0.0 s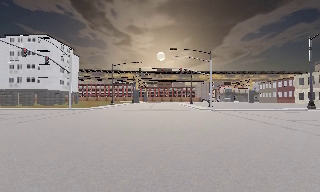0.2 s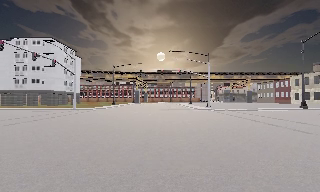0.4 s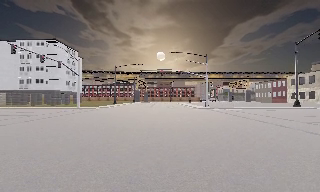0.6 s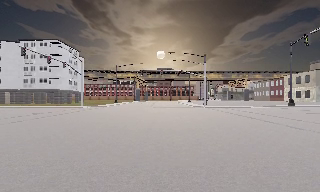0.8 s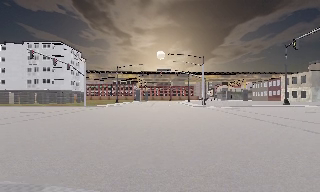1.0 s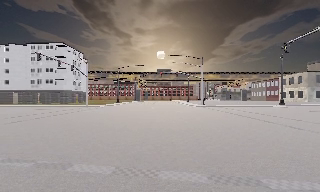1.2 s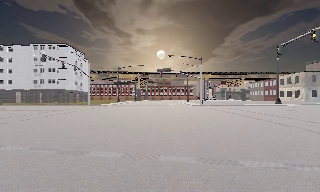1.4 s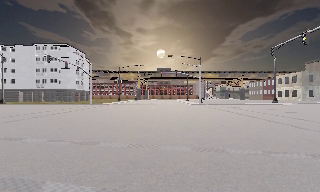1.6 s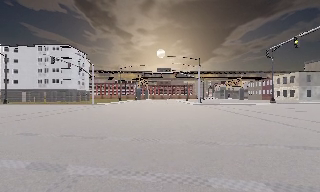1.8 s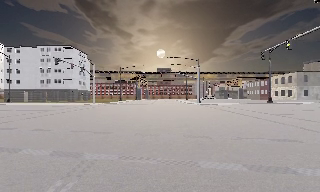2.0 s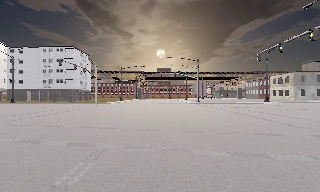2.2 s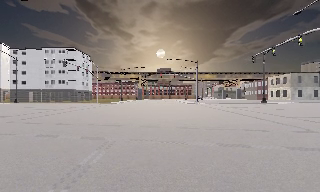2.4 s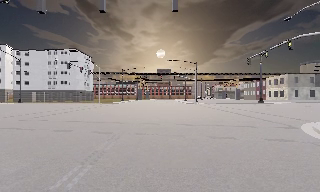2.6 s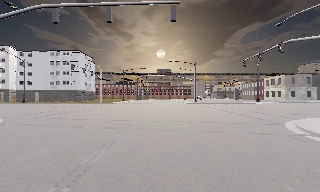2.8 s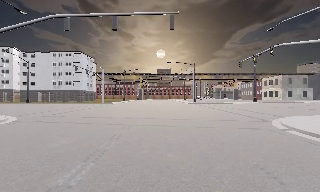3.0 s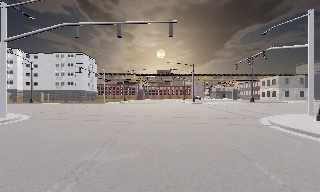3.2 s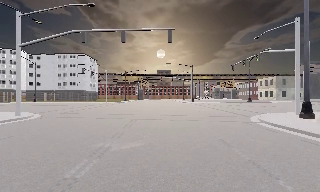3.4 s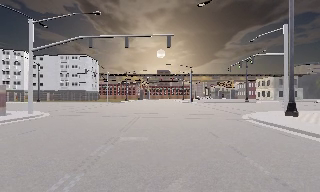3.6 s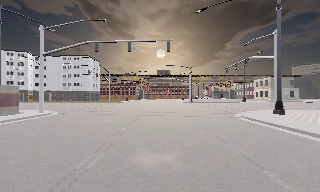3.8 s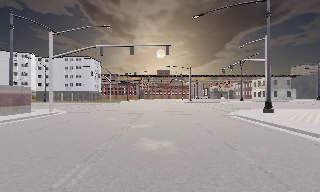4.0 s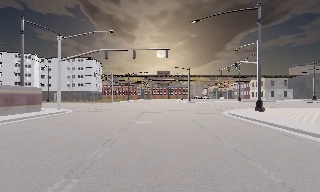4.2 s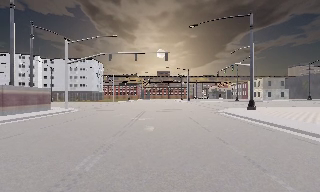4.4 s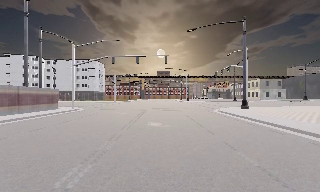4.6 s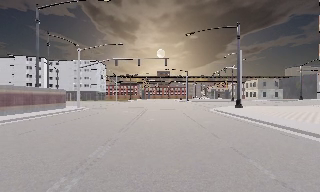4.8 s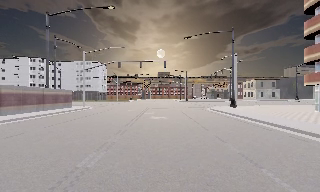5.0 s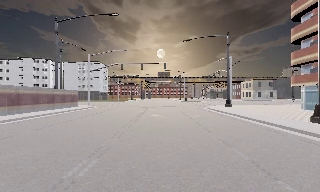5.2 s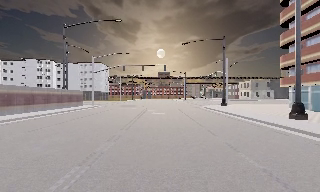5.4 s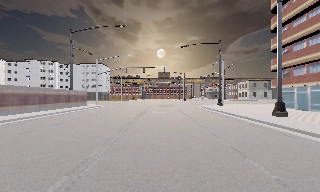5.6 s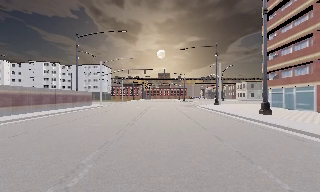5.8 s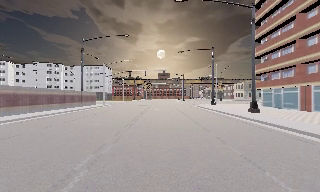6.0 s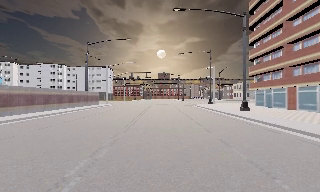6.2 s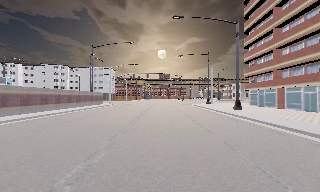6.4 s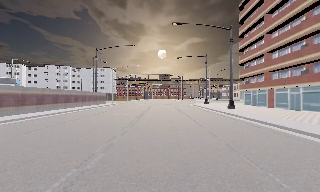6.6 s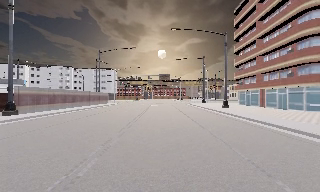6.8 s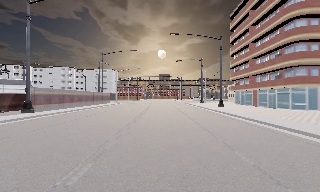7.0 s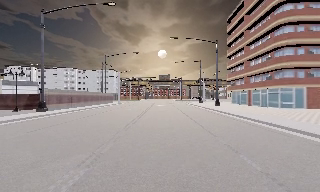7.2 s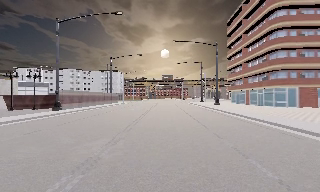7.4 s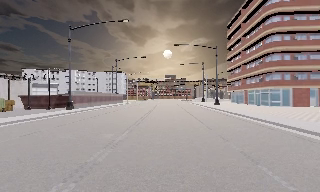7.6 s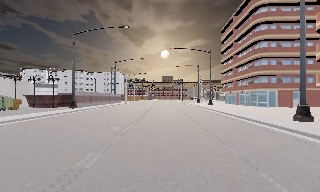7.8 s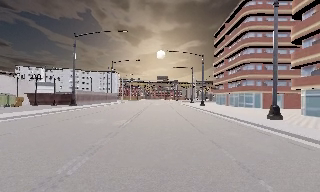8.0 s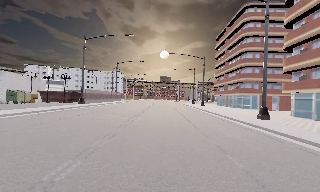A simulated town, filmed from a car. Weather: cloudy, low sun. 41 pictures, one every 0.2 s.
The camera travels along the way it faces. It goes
backward.
0.0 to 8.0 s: The camera travels backward, about 55 m, so what stands in front gets smaller. It gains speed.
The film runs backward here.
